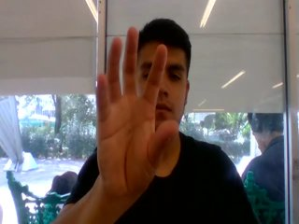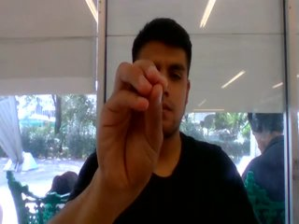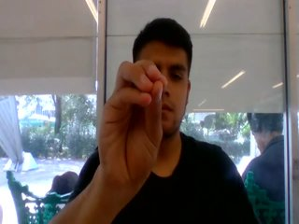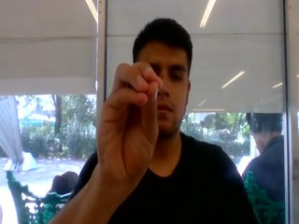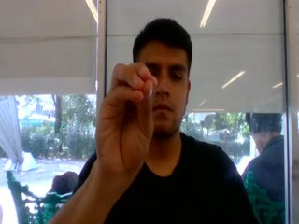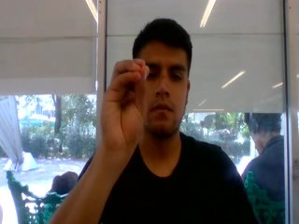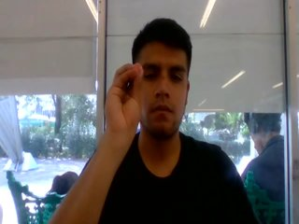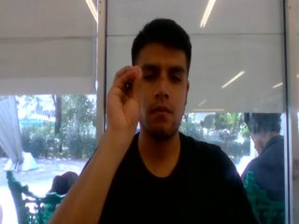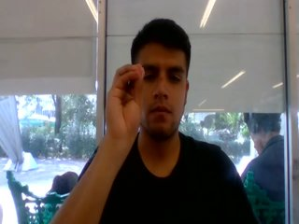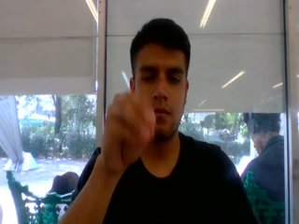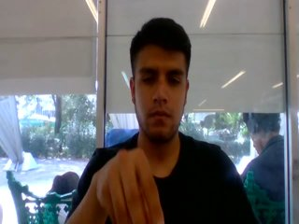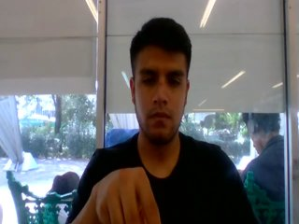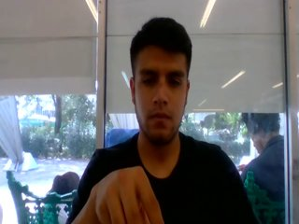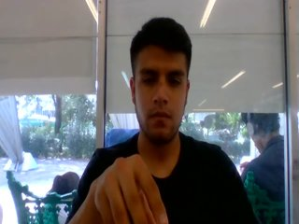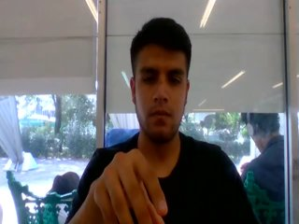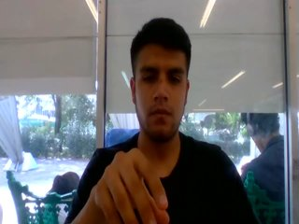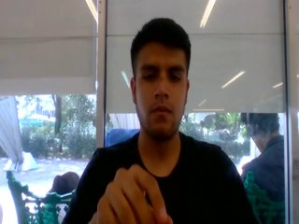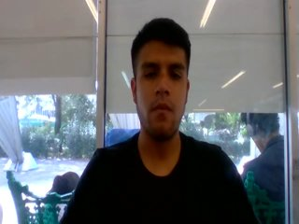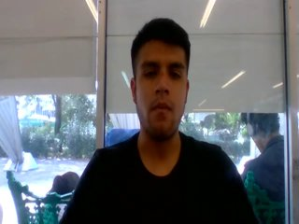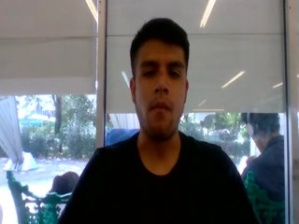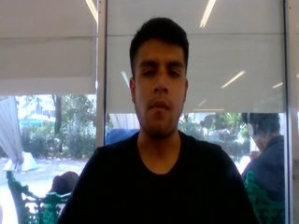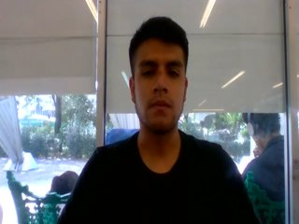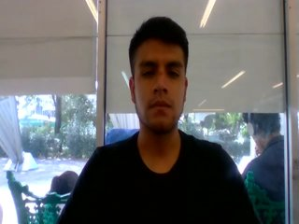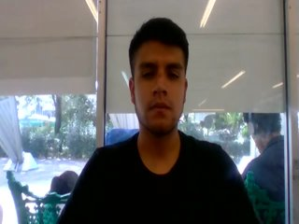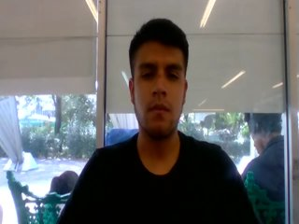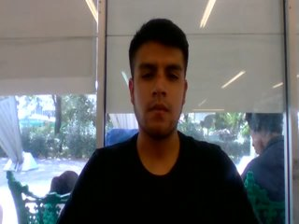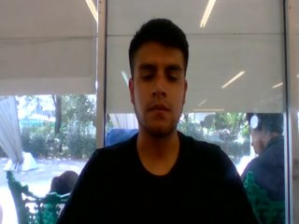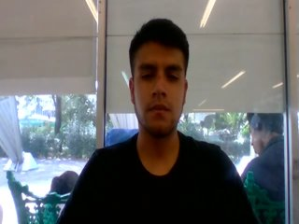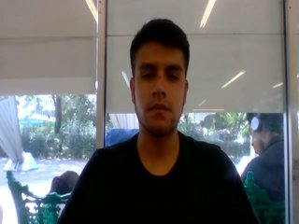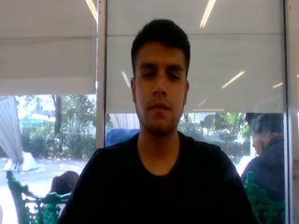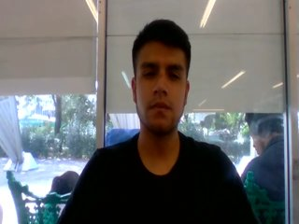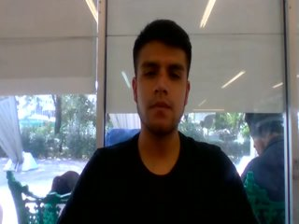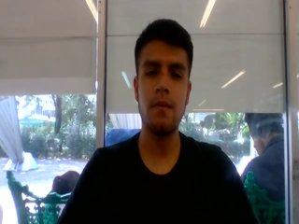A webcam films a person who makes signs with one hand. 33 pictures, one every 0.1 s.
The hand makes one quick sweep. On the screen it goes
downward.
0.0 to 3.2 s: On the screen the hand sweeps downward. The name of the sign: Throw down.
